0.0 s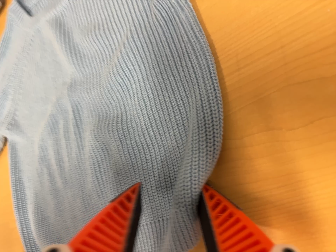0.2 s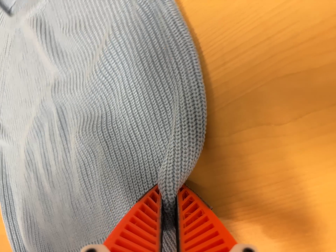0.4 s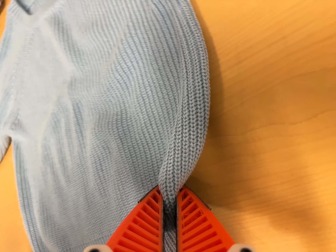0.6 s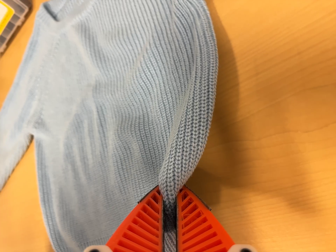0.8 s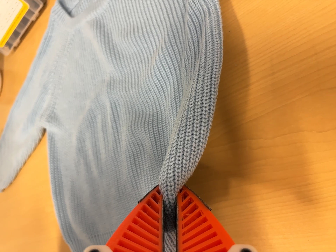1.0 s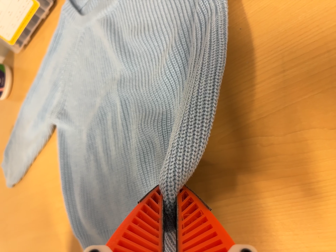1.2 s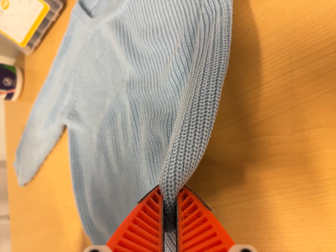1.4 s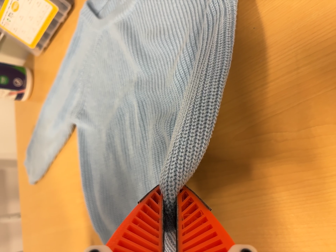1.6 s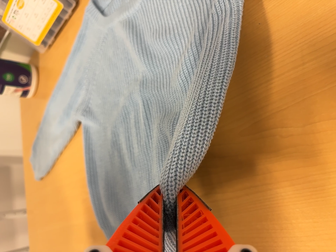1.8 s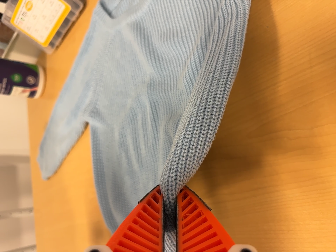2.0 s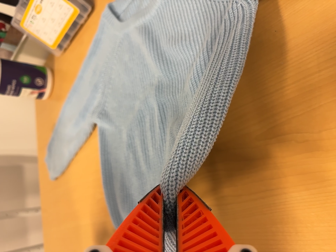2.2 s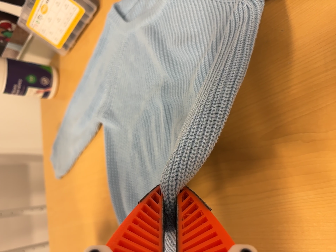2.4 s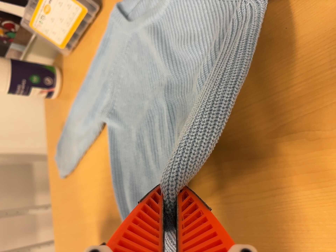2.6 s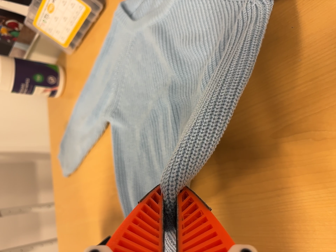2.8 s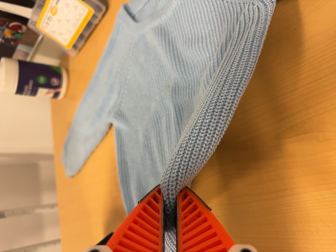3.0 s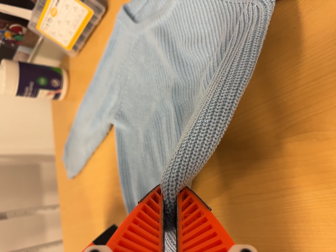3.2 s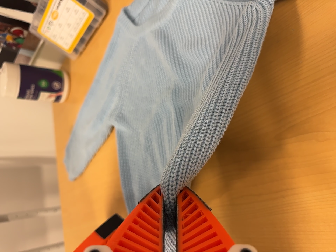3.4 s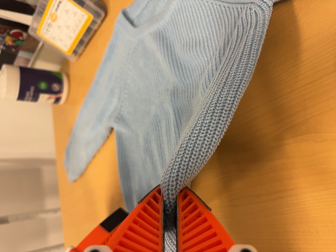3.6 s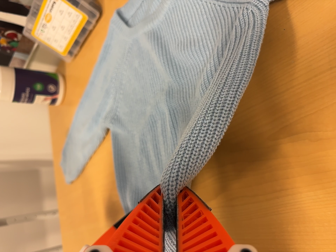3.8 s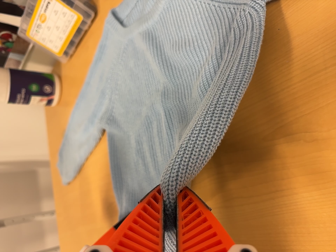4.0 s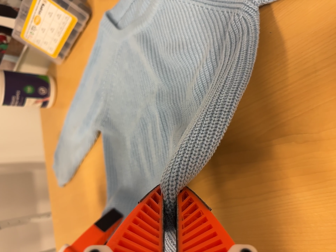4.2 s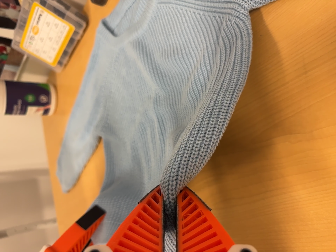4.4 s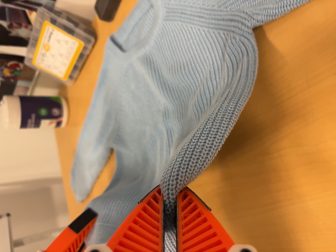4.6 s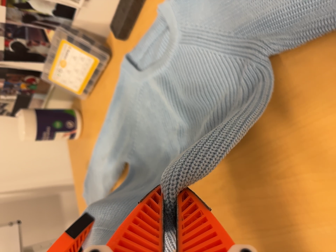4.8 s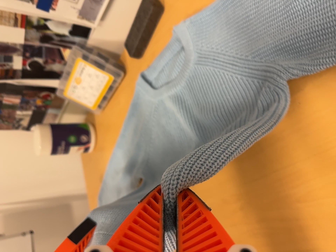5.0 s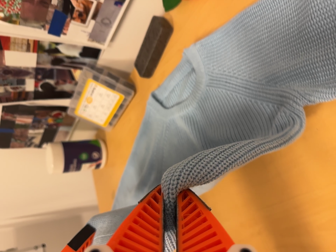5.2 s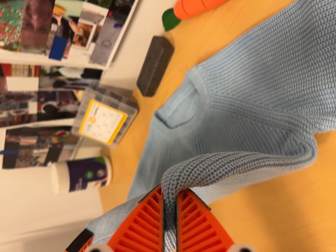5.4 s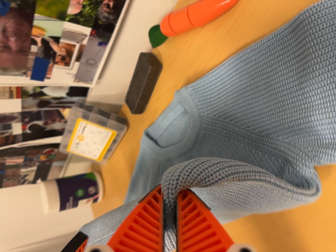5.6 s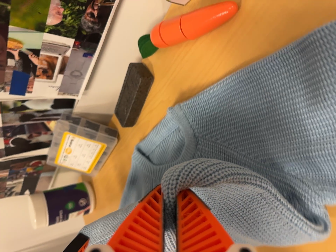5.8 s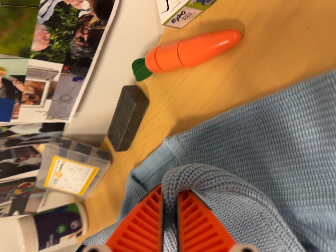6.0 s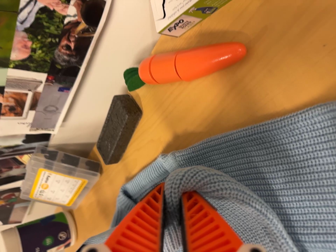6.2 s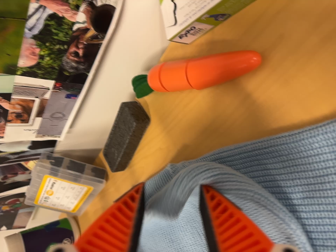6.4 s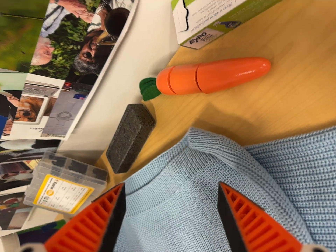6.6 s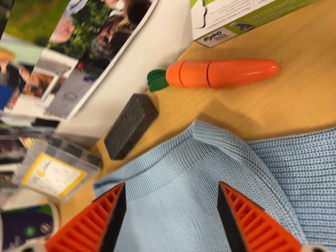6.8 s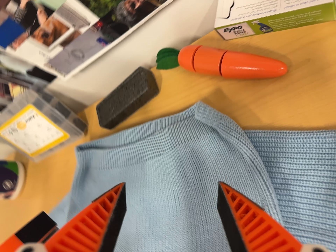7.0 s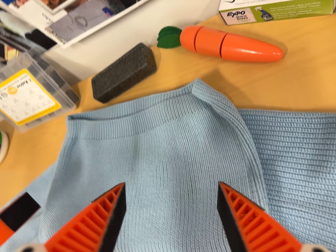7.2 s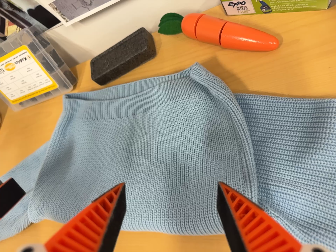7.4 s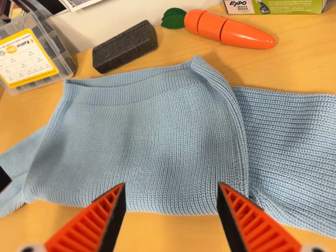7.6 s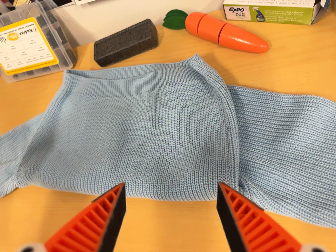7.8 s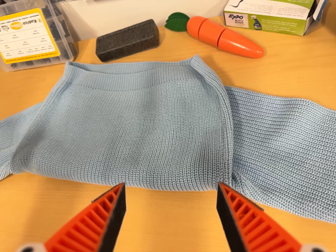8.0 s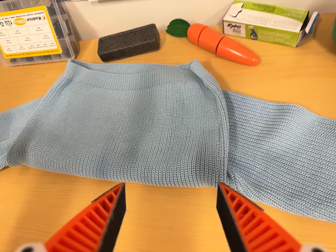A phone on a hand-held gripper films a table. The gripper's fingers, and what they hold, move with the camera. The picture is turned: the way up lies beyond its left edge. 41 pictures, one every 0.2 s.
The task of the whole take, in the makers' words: fold up.
0.0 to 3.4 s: The scene slides to the right, as the camera pans about 15 degrees to its left. It travels backward and to its left, about 7 cm, so what stands in front gets smaller.
3.4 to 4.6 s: The camera travels toward the top of its view, about 5 cm, so close, fixed things drift downward.
4.6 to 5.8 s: The camera travels toward the top of its view and forward, about 20 cm, so close, fixed things drift downward.
5.8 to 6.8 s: The camera pans to its right by about 10 degrees. It travels to its left, about 9 cm. It rolls about its line of sight by about 25 degrees, and the scene rotates clockwise.
6.8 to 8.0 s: The camera pans to its right by about 15 degrees. It travels toward the bottom of its view, backward and to its left, about 18 cm, so close, fixed things drift upward. It rolls about its line of sight by about 20 degrees, and the scene rotates clockwise.
The film runs forward here.
